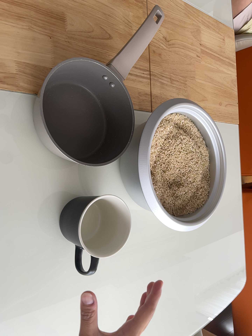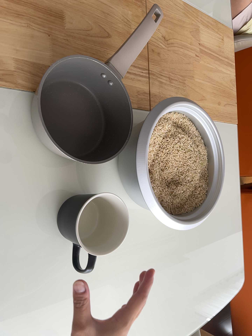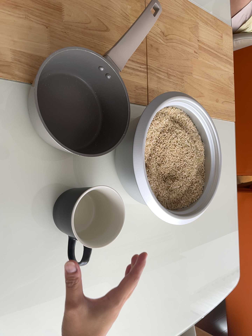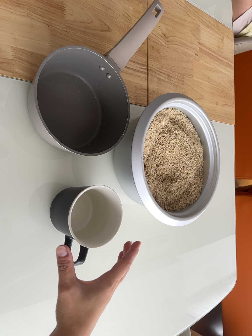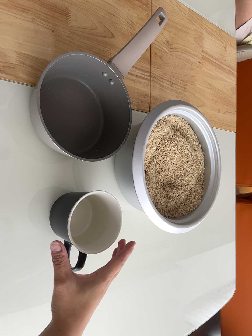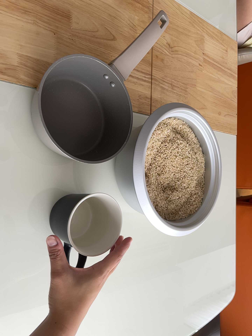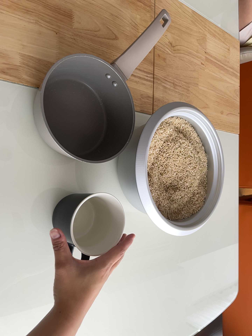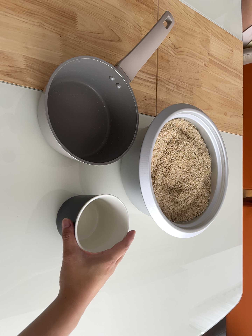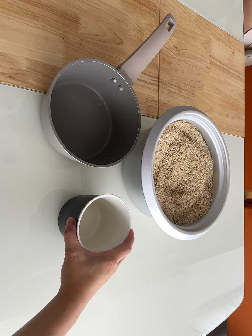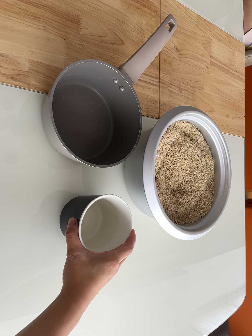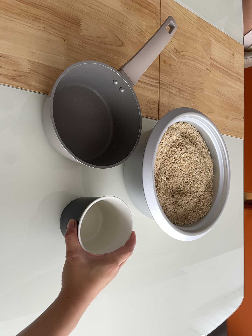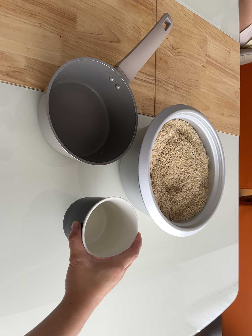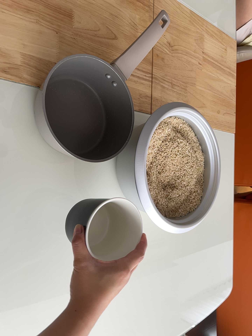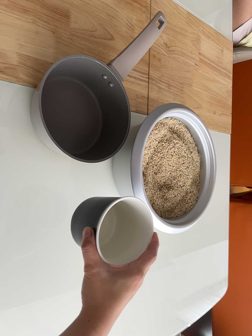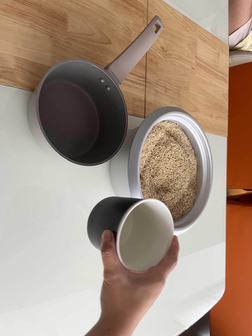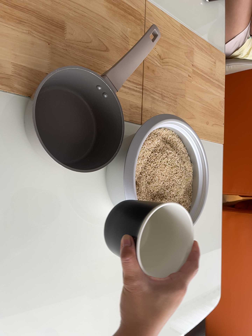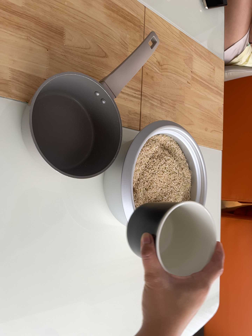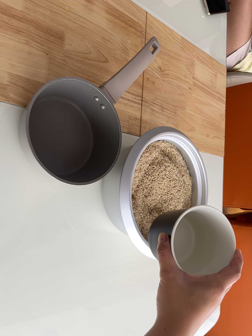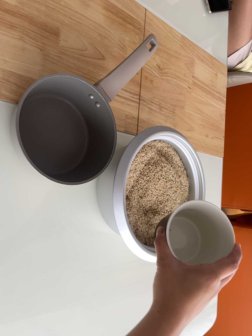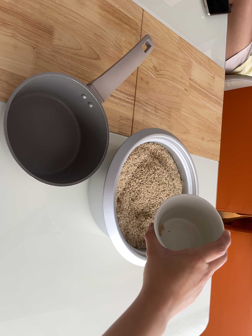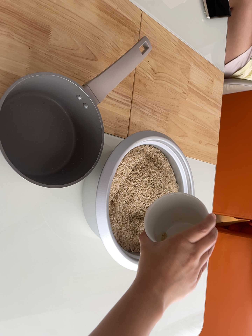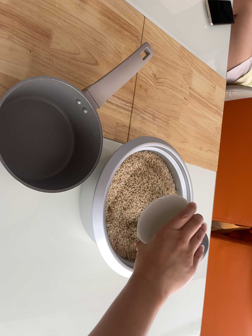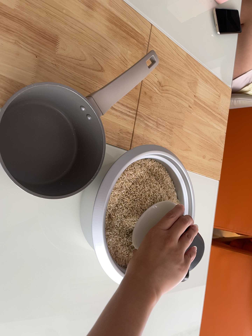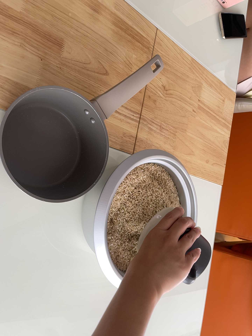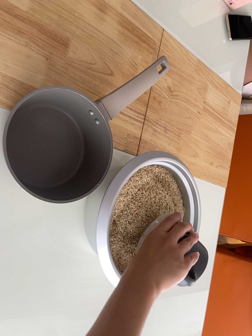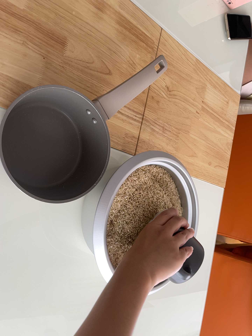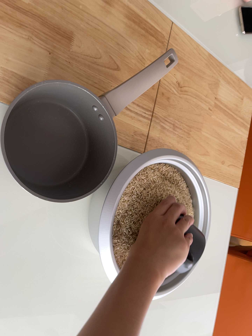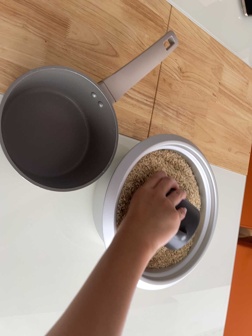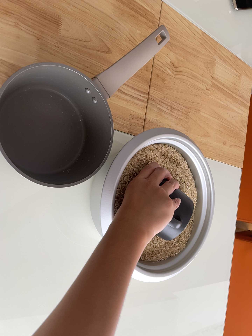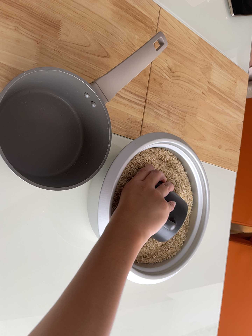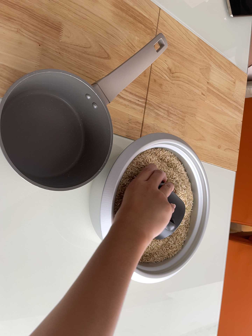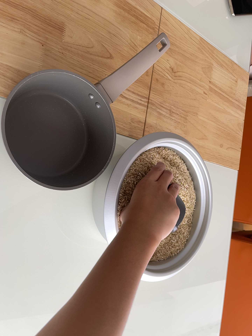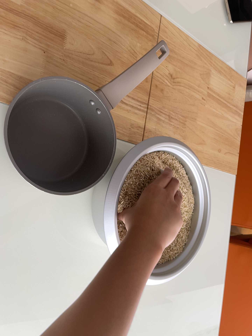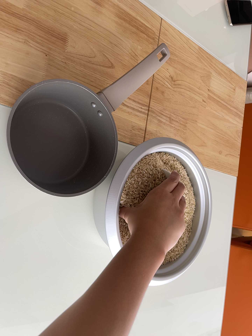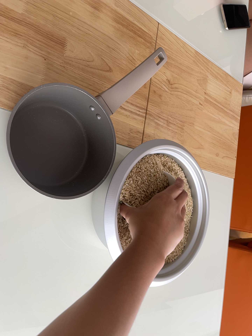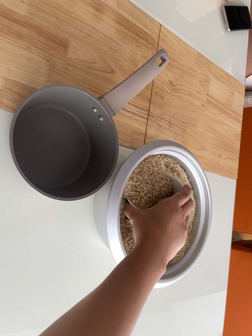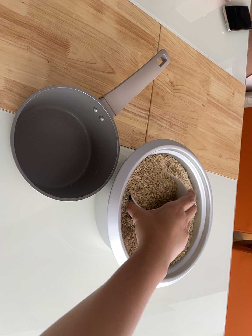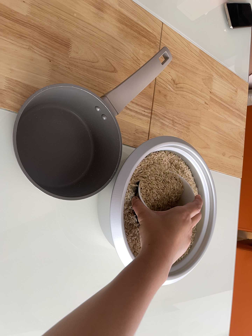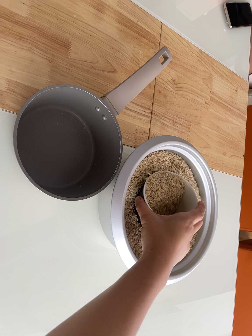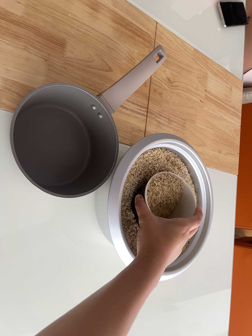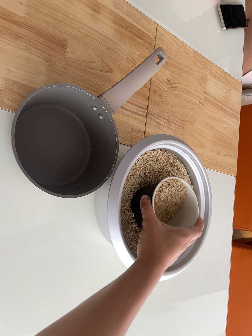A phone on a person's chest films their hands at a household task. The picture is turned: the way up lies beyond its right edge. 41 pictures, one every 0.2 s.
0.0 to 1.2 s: The camera shifts only a little, or ends up much as it began.
1.2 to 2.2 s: The camera keeps its place and its aim.
2.2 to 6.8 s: The camera travels to its right, about 7 cm, so close, fixed things drift to the left.
6.8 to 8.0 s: The camera keeps its place and its aim.
The film runs forward here.
